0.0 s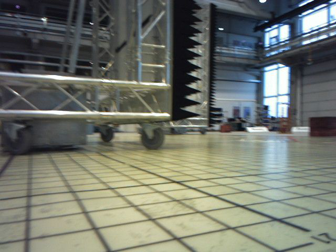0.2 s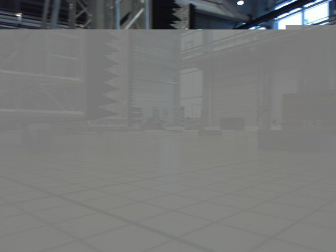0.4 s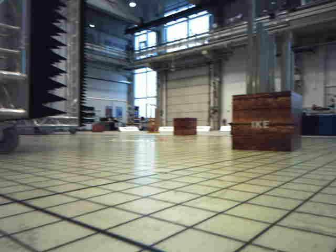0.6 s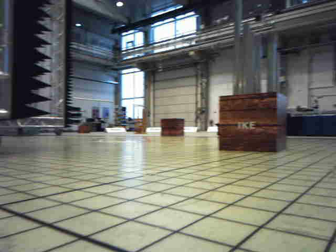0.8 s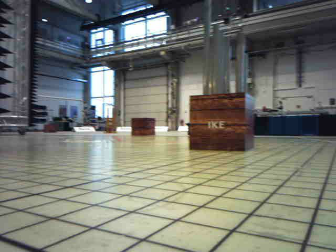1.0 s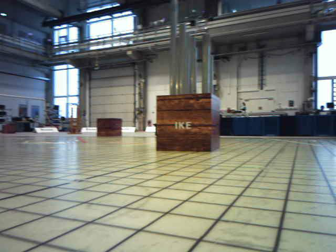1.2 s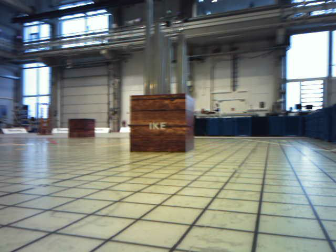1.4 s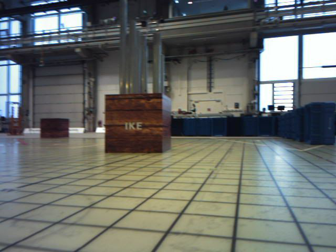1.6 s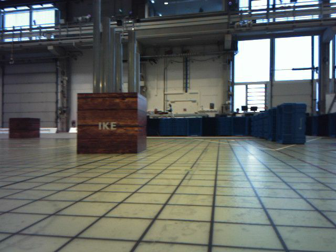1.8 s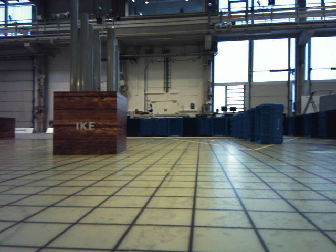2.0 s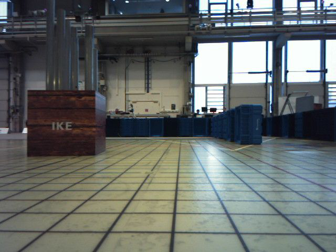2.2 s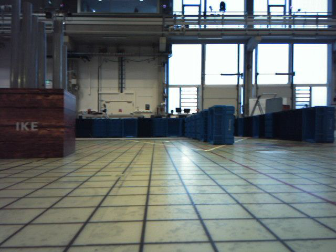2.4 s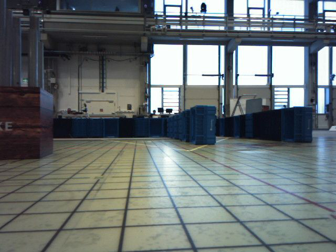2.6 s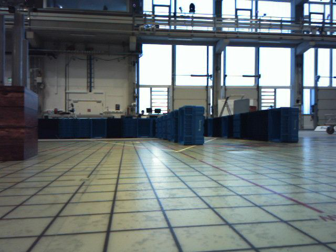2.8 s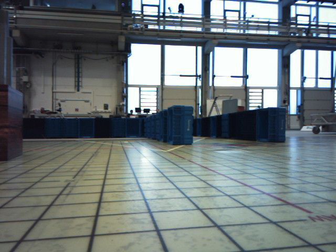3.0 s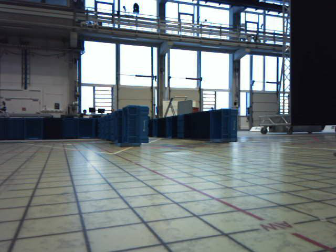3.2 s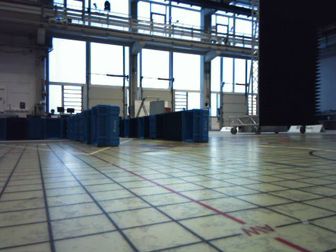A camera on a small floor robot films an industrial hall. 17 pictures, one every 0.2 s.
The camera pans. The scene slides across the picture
to the left.
The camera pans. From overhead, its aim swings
clockwise.
0.0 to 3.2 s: The camera swings to its right by about 80 degrees, and the scene slides to the left. It travels forward, about 0.5 m.
The film runs forward here.
